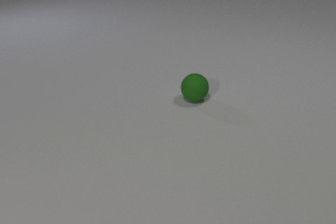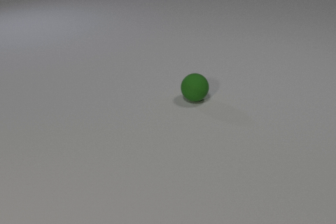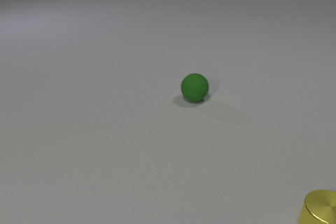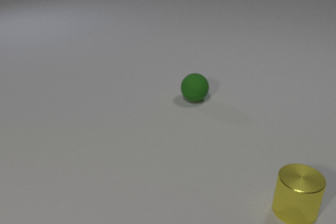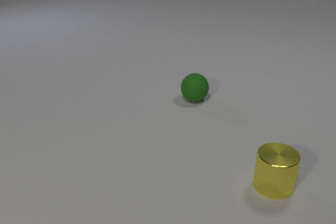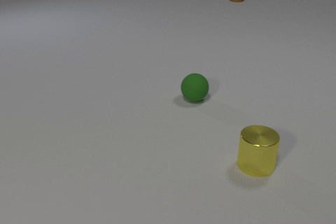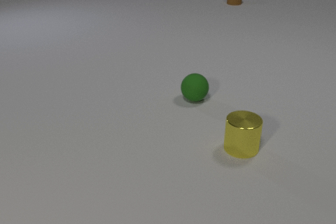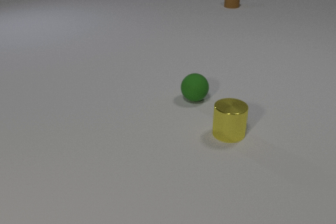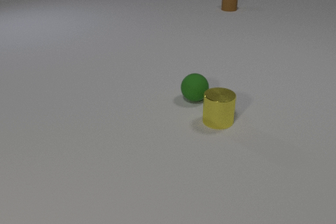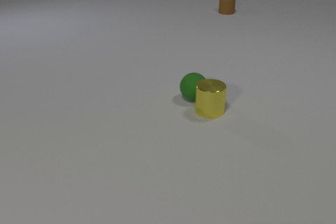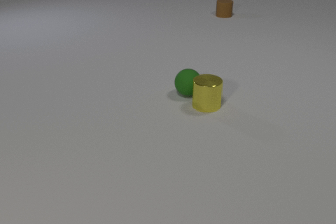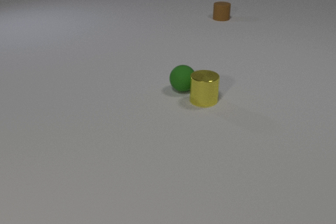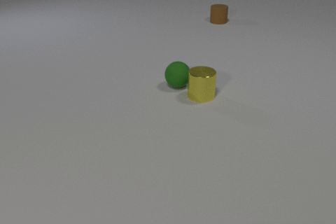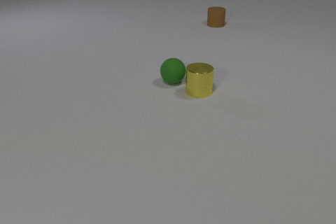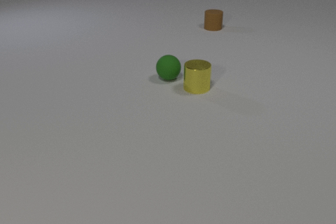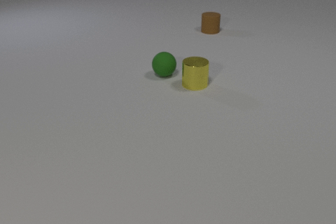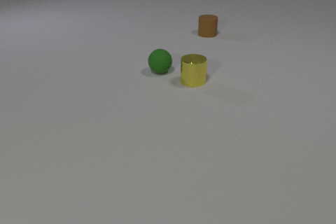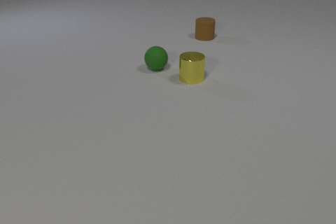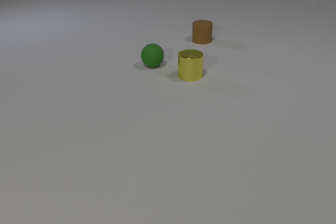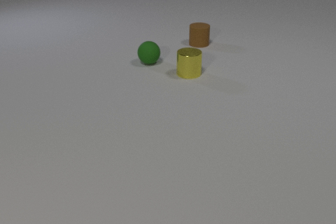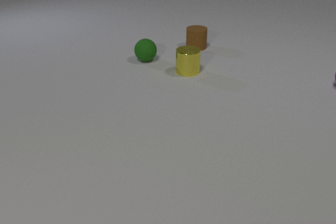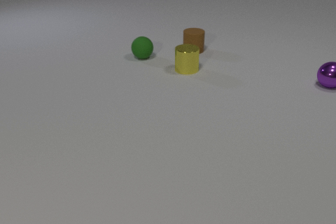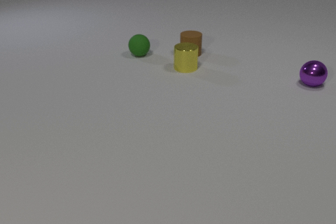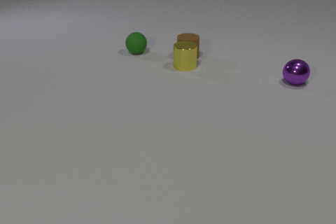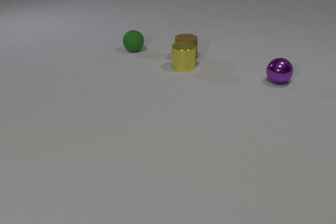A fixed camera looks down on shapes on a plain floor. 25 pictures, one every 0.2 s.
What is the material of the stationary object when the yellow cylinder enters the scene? rubber.
What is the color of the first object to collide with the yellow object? green.
How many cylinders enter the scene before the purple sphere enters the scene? 2.
0.0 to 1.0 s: The yellow metal cylinder comes in at the bottom edge, slides away from the camera and to the left. The brown rubber cylinder comes in at the top edge, slides toward the camera.
1.0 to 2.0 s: The yellow metal cylinder slides away from the camera and to the left. The green rubber sphere rolls away from the camera and to the left. The brown rubber cylinder slides toward the camera. The yellow metal cylinder and the green rubber sphere collide.
2.0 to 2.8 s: The yellow metal cylinder slides away from the camera. The green rubber sphere rolls away from the camera and to the left. The brown rubber cylinder slides toward the camera.
2.8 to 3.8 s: The yellow metal cylinder slides away from the camera. The green rubber sphere rolls away from the camera and to the left. The brown rubber cylinder slides toward the camera.
3.8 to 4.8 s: The yellow metal cylinder slides away from the camera. The green rubber sphere rolls away from the camera and to the left. The brown rubber cylinder slides toward the camera. The purple metal sphere comes in at the right edge, rolls to the left. The yellow metal cylinder and the brown rubber cylinder collide.
